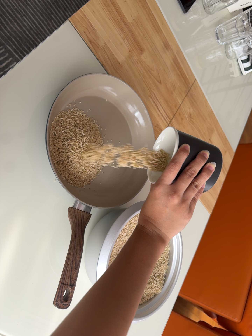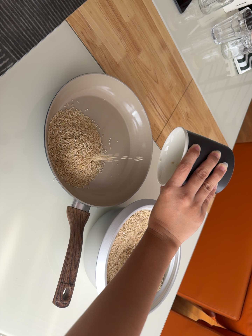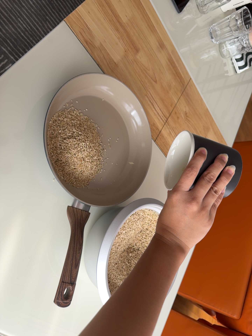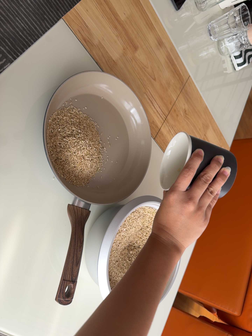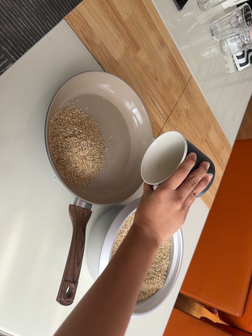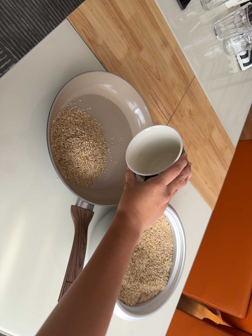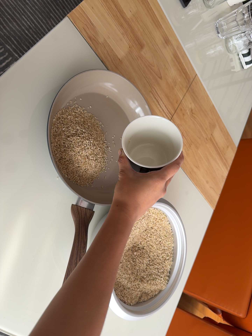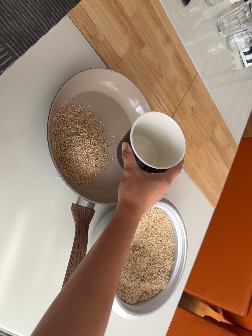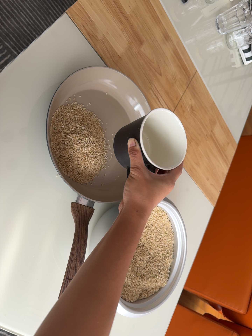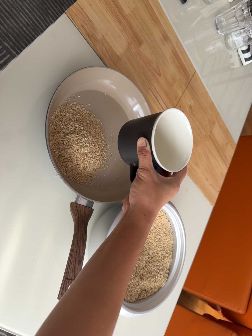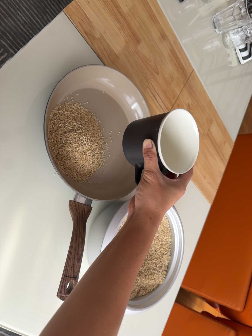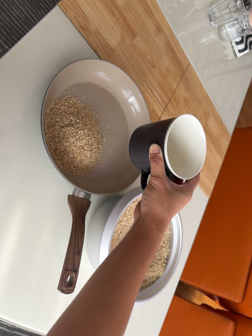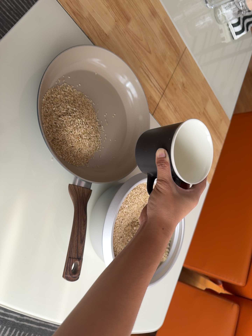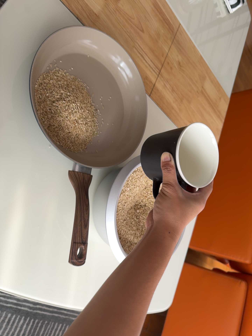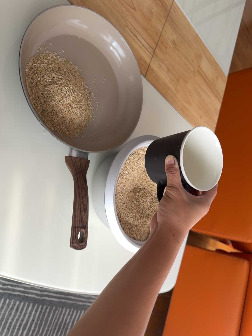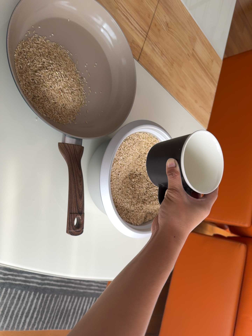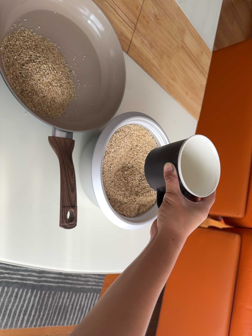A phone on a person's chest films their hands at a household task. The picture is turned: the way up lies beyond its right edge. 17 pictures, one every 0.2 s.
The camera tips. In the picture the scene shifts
upward.
The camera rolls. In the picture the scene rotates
counterclockwise.
0.0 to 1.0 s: The camera keeps its place and its aim.
1.0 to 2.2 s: The camera shifts only a little, or ends up much as it began.
2.2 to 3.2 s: The camera's aim tips toward the bottom of its view by about 10 degrees, and the scene shifts upward. It rolls about its line of sight by about 10 degrees, and the scene rotates counterclockwise.
The film runs forward here.
